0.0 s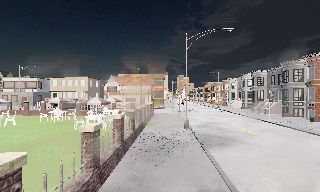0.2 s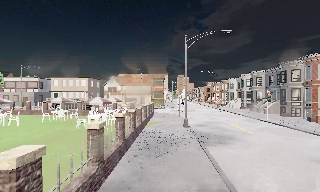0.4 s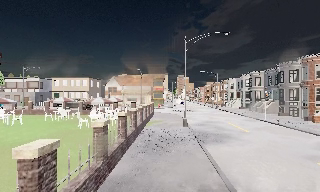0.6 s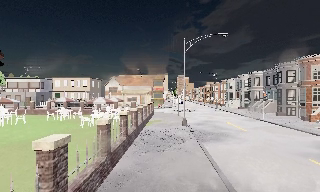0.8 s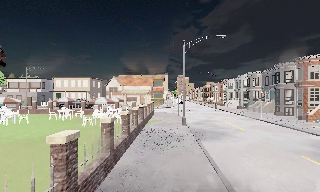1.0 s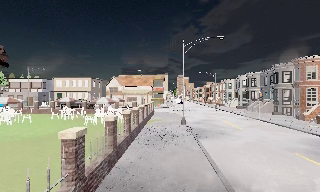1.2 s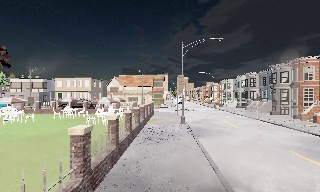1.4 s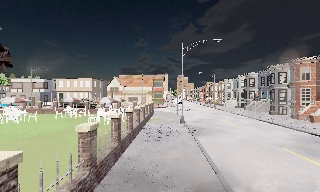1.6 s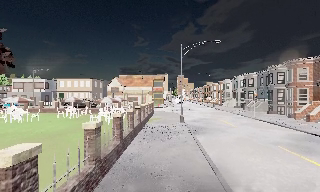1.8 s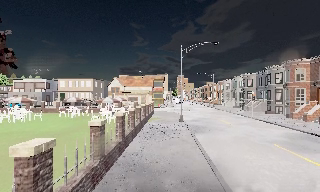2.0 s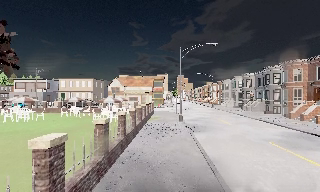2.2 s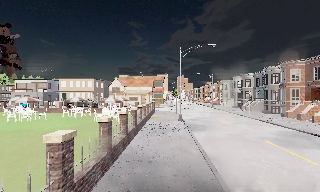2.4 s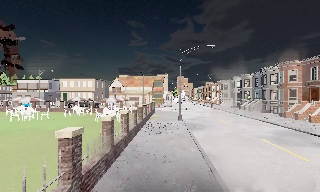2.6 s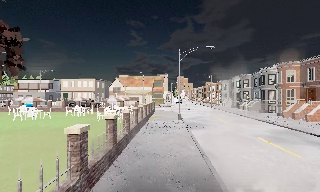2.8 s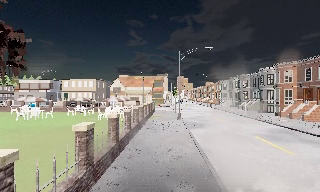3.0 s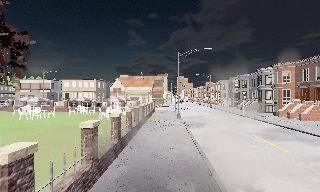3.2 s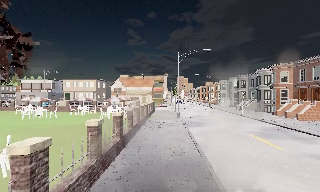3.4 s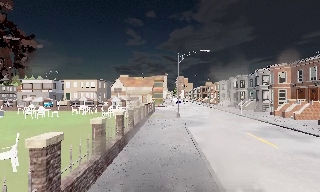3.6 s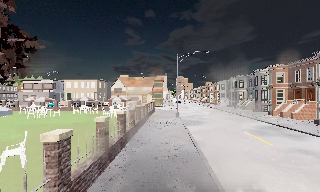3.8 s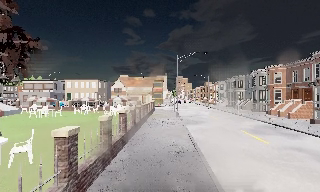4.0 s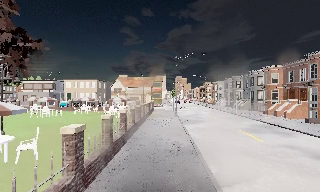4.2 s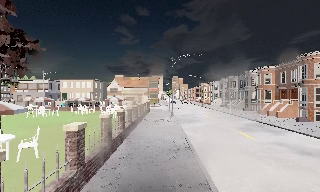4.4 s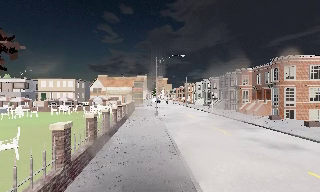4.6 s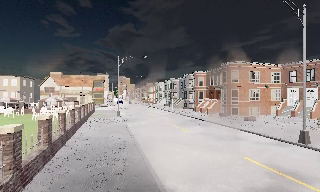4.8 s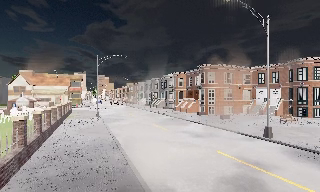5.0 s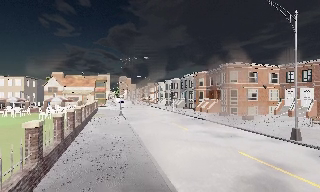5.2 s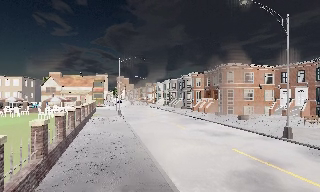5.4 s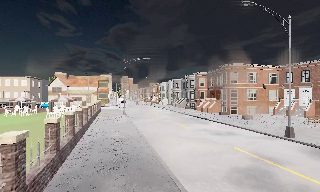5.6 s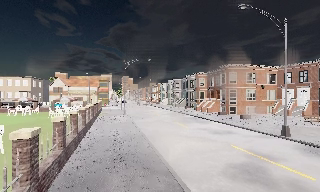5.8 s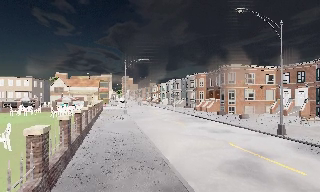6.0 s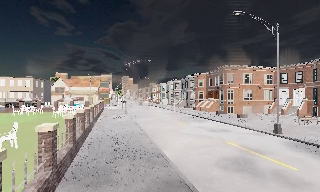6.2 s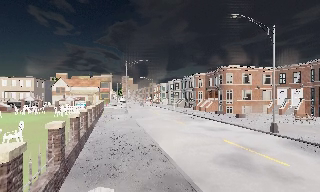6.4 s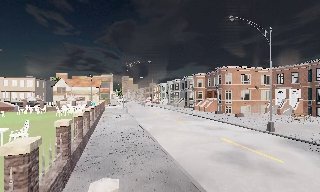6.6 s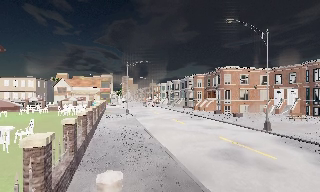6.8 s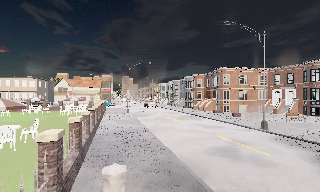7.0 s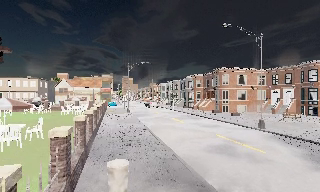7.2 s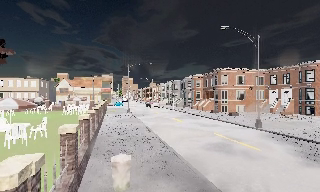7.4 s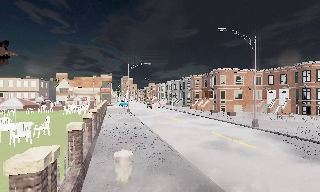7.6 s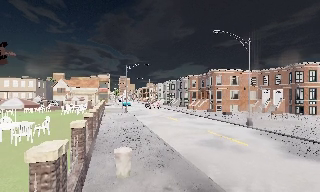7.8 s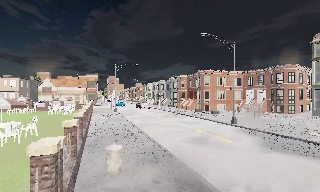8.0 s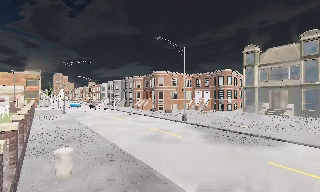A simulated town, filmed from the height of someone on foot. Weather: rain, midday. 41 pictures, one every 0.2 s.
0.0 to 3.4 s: The camera travels backward, about 6 m, so what stands in front gets smaller.
3.4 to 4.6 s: The scene slides to the left, as the camera pans about 20 degrees to its right. It travels backward, about 2 m, so what stands in front gets smaller.
4.6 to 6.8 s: The camera travels backward, about 4 m, so what stands in front gets smaller.
6.8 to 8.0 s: The camera pans to its right, which is clockwise from overhead, by about 20 degrees. It travels backward, about 2 m, so what stands in front gets smaller.
The film runs backward here.
